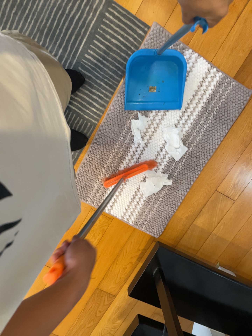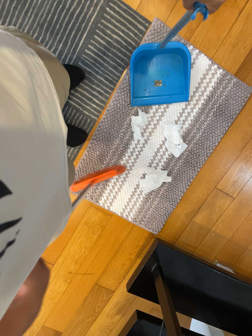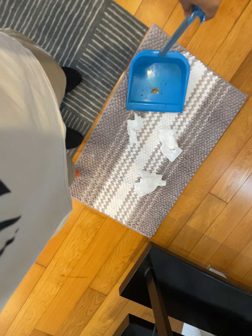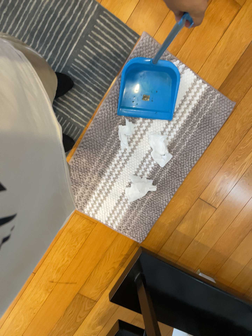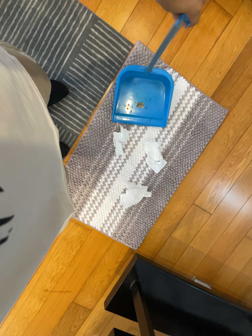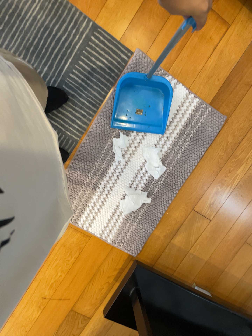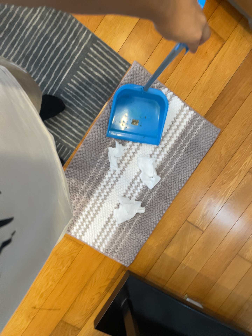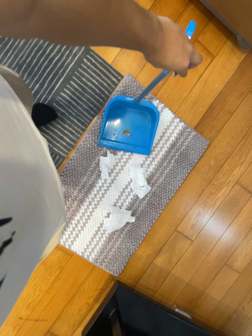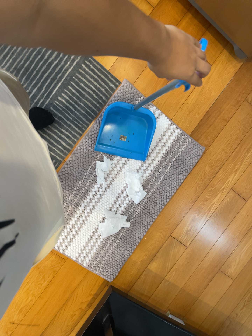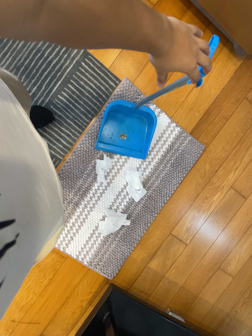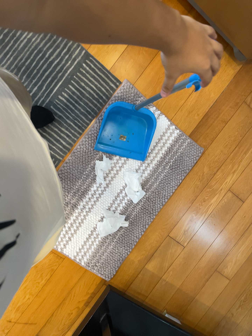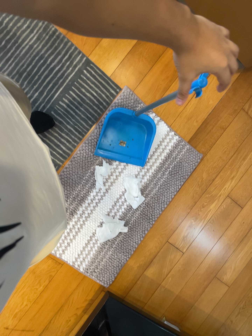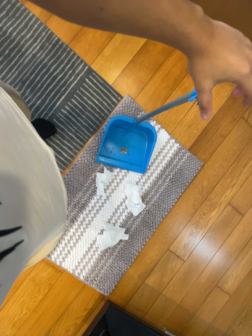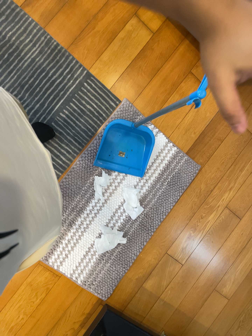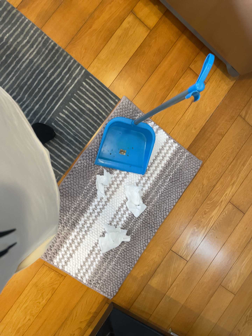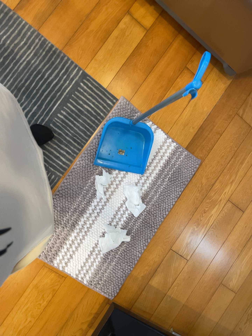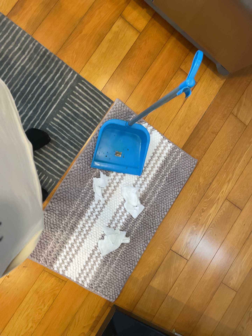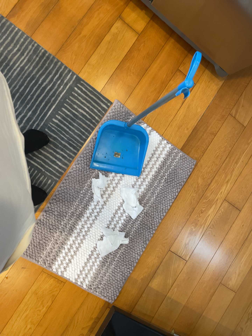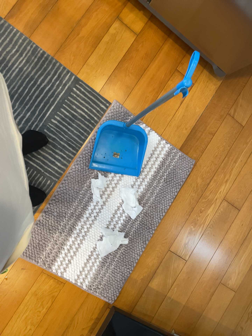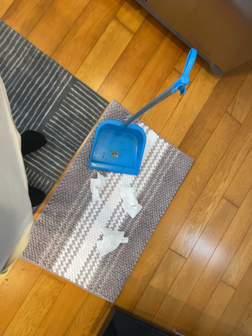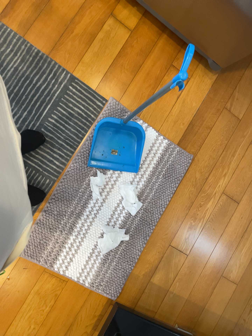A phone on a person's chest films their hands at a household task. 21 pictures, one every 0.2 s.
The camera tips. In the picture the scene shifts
downward.
0.0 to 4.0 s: The camera pans to its right by about 10 degrees. It travels backward, about 8 cm, so what stands in front gets smaller. Its aim tips toward the top of its view by about 15 degrees, and the scene shifts downward.
The film runs backward here.
